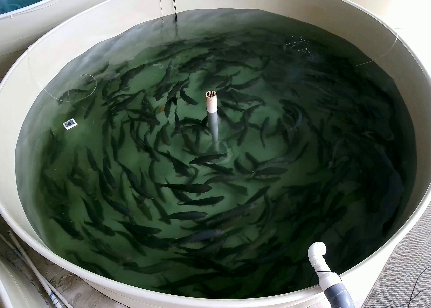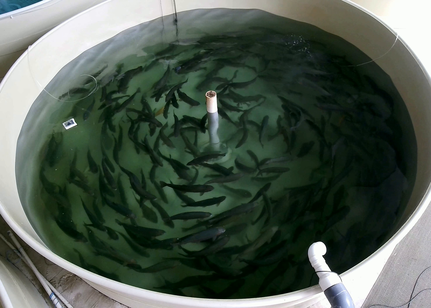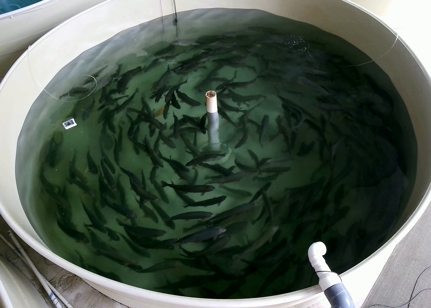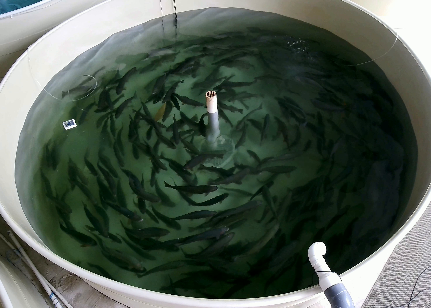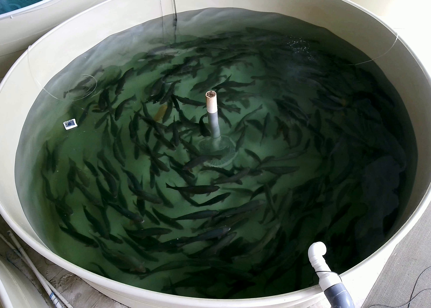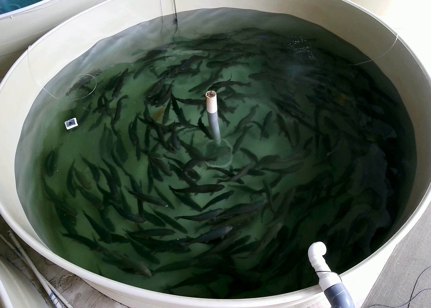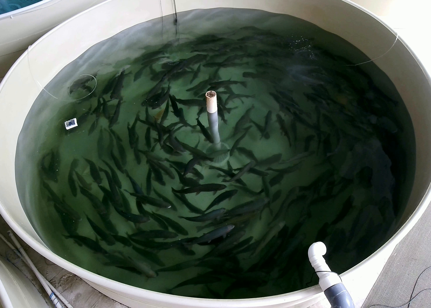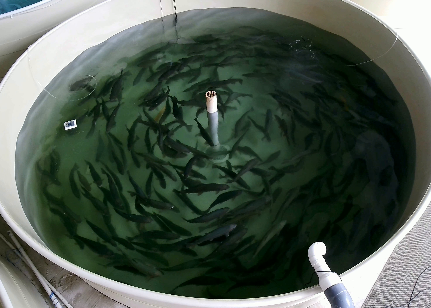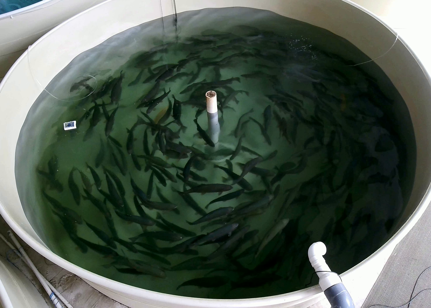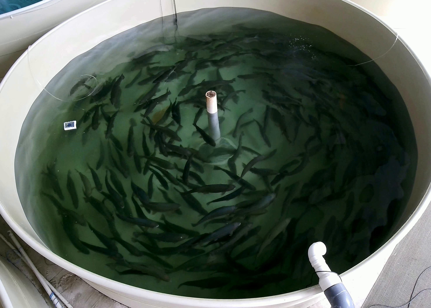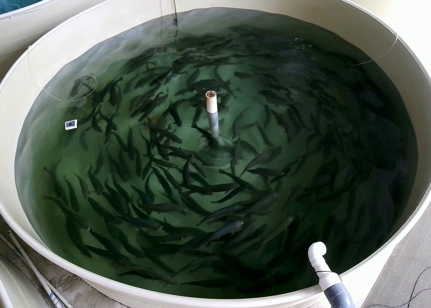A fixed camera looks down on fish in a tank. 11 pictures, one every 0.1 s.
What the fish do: Normal cruising.
